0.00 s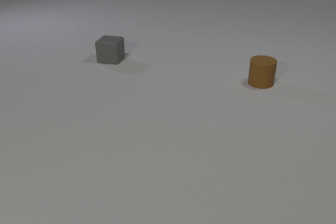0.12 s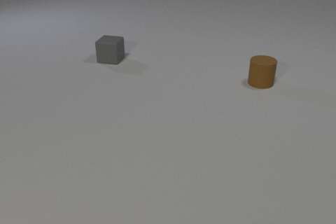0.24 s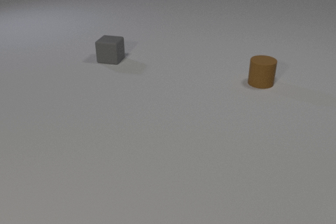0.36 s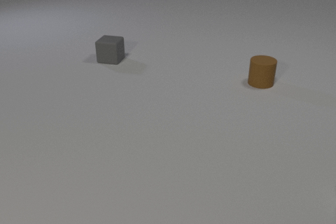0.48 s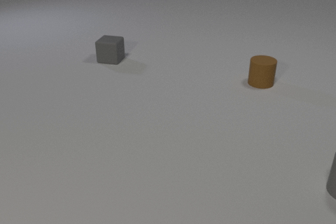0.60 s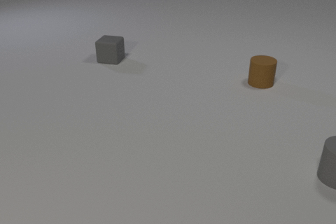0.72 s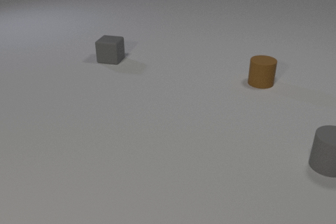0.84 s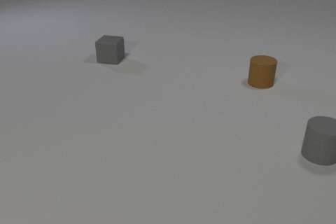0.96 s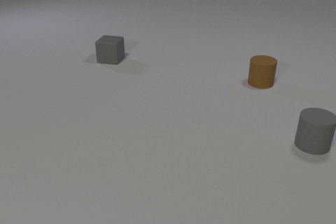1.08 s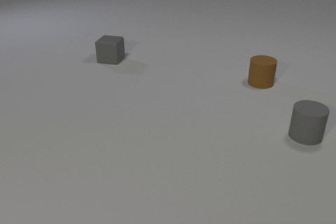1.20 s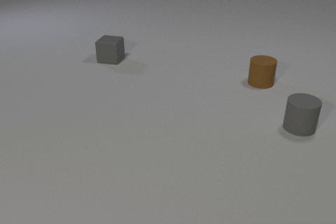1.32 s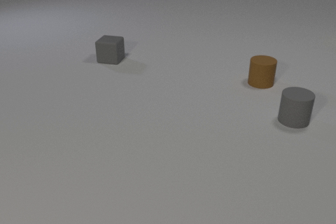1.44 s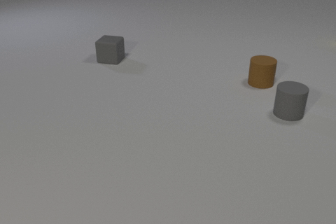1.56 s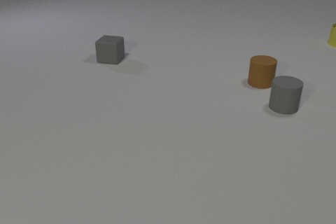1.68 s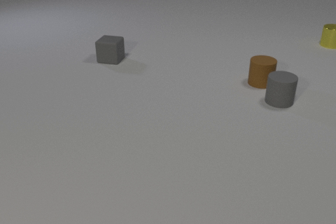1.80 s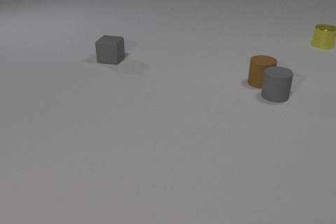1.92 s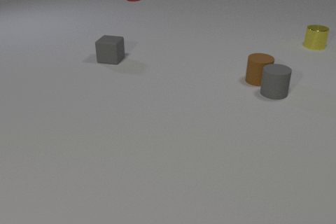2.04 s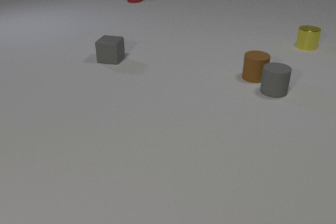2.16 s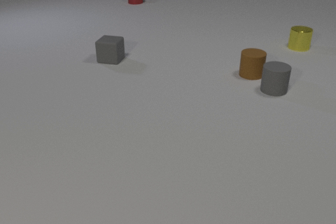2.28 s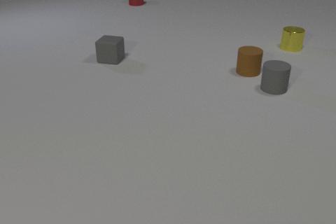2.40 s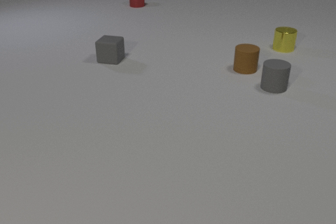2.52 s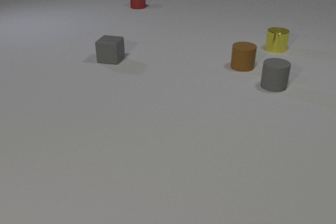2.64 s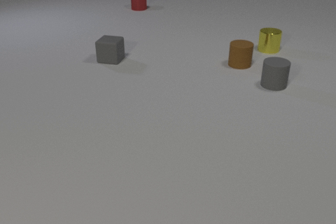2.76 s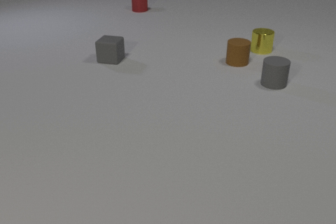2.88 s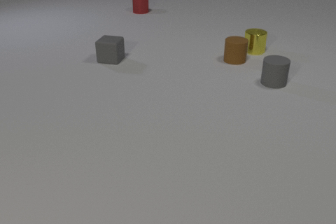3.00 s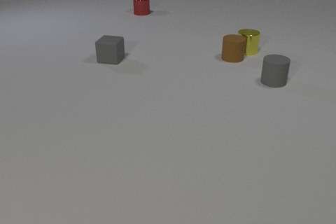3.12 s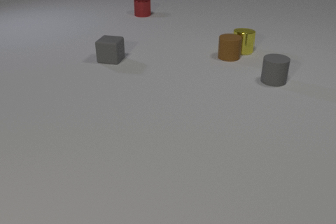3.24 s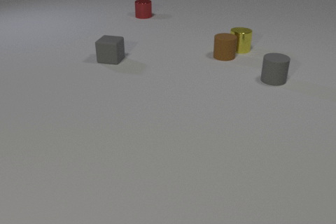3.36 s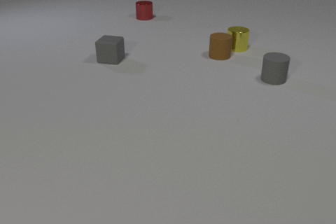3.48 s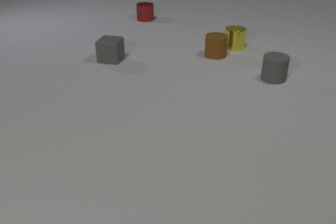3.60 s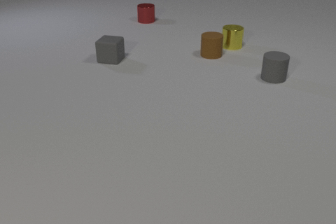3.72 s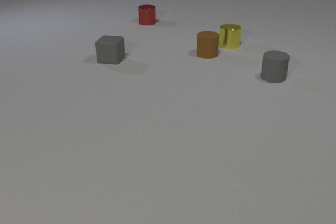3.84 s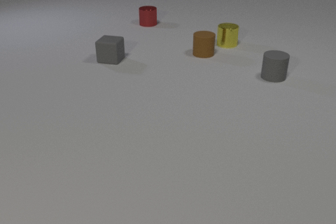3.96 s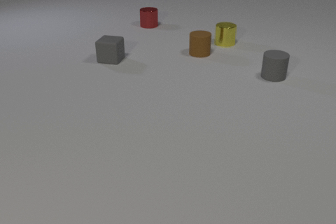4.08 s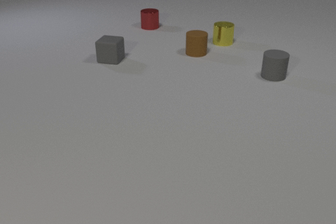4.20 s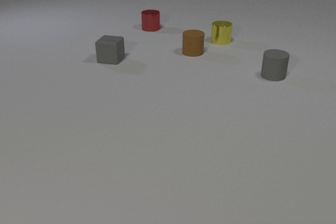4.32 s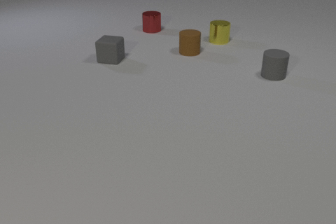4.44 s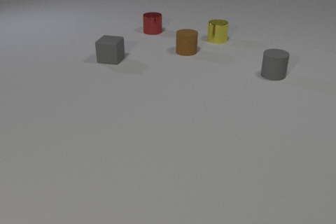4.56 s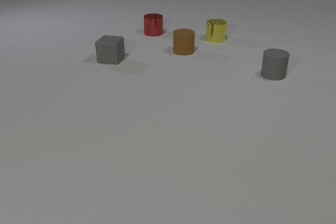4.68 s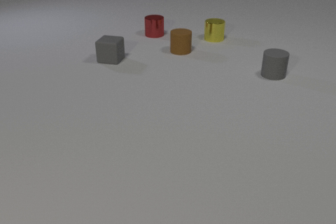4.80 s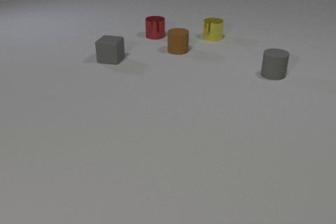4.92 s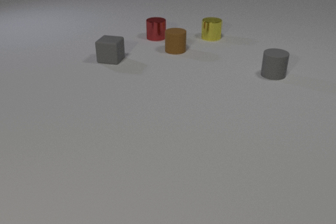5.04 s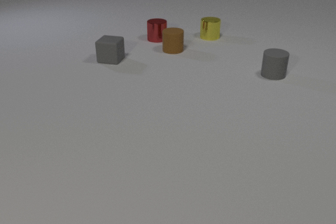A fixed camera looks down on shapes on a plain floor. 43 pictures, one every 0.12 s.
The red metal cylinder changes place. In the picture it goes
toward the camera.
The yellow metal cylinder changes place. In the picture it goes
to the left.
0.00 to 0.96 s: The gray rubber cylinder comes in at the right edge, slides away from the camera and to the left.
0.96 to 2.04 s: The gray rubber cylinder slides away from the camera and to the left. The brown rubber cylinder slides away from the camera and to the left. The yellow metal cylinder comes in at the right edge, slides to the left and toward the camera. The red metal cylinder comes in at the top edge, slides toward the camera. The gray rubber cylinder and the brown rubber cylinder collide.
2.04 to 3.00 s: The gray rubber cylinder slides away from the camera. The brown rubber cylinder slides away from the camera and to the left. The yellow metal cylinder slides to the left and toward the camera. The red metal cylinder slides toward the camera.
3.00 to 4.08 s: The gray rubber cylinder slides away from the camera. The brown rubber cylinder slides to the left. The yellow metal cylinder slides to the left and away from the camera. The red metal cylinder slides toward the camera. The brown rubber cylinder and the yellow metal cylinder collide.
4.08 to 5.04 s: The brown rubber cylinder slides to the left. The yellow metal cylinder slides away from the camera and to the left. The red metal cylinder slides toward the camera.
What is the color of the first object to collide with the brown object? gray.
What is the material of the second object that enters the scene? metal.
What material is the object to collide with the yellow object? rubber.
